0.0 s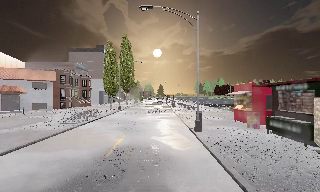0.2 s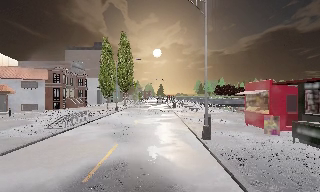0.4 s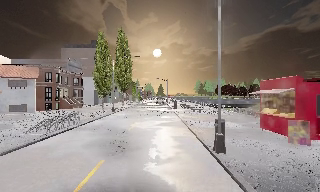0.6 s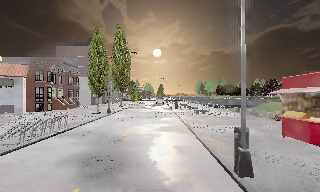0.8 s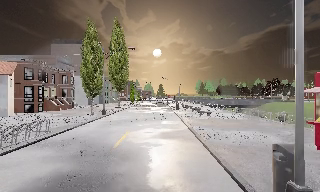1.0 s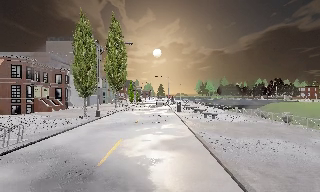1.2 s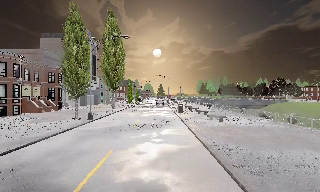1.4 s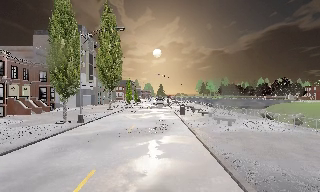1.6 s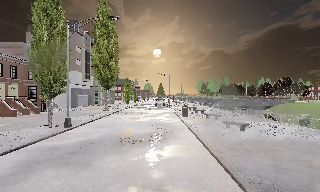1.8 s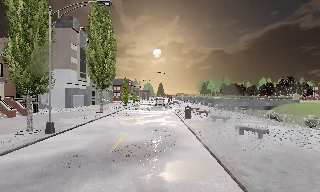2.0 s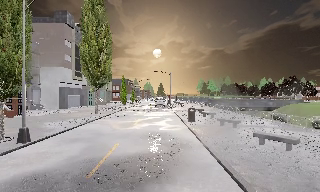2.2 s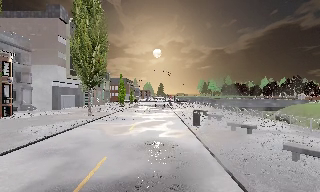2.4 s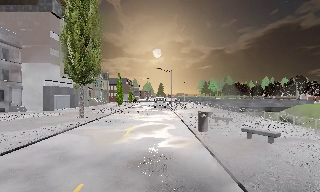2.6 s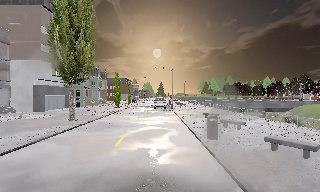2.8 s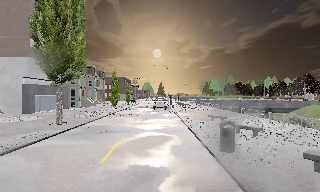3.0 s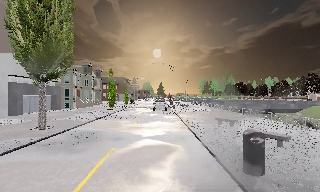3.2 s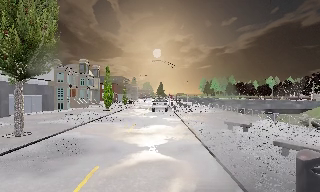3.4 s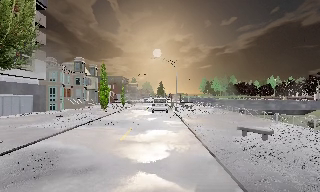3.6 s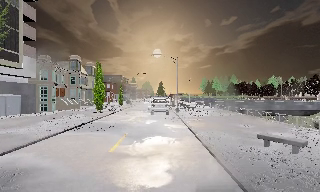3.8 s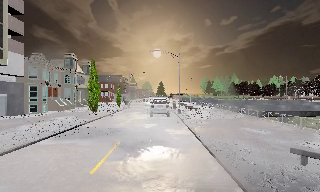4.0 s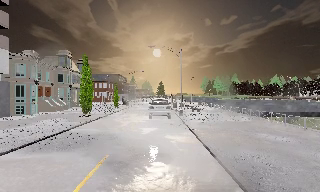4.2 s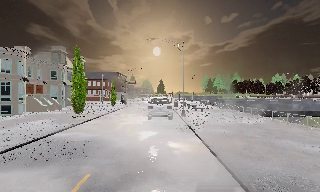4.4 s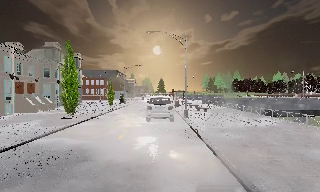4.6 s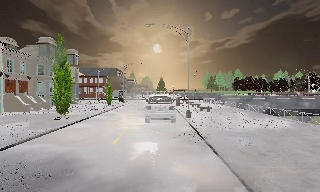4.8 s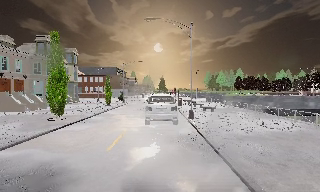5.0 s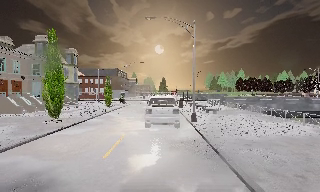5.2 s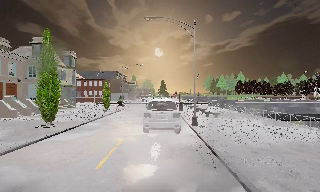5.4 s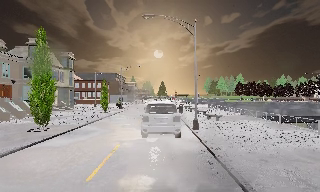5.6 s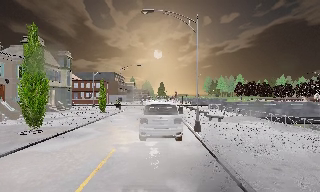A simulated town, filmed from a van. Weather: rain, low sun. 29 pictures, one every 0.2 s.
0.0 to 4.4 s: The camera travels forward, about 40 m, so what stands in front looms larger.
4.4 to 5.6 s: The camera travels forward, about 4 m, so what stands in front looms larger. It loses speed.
The film runs forward here.
